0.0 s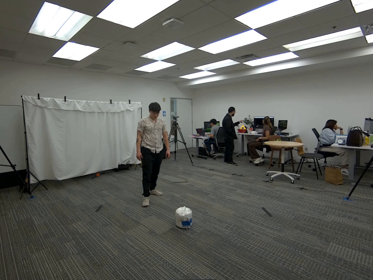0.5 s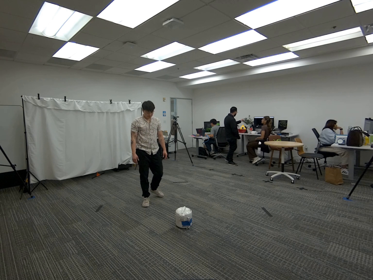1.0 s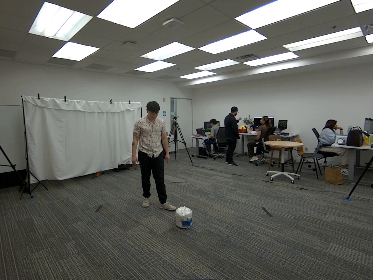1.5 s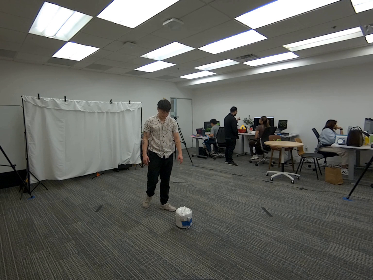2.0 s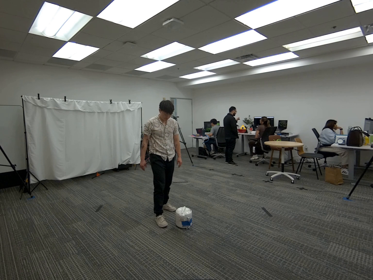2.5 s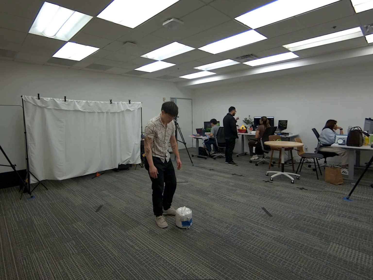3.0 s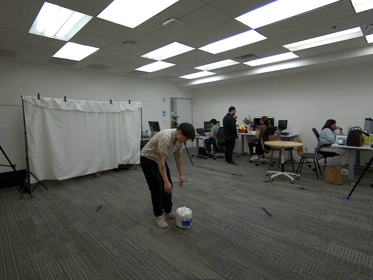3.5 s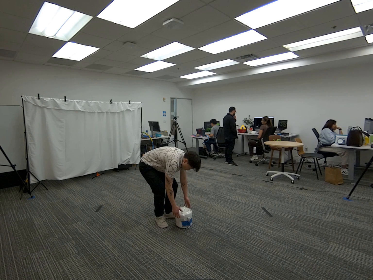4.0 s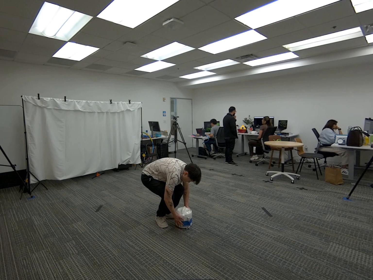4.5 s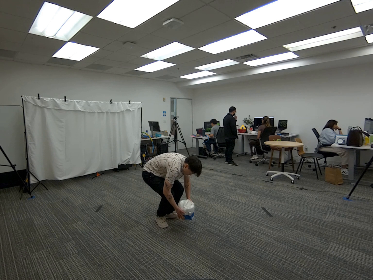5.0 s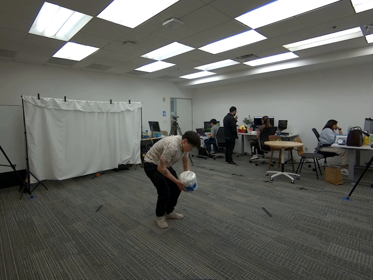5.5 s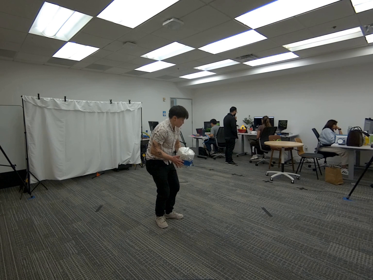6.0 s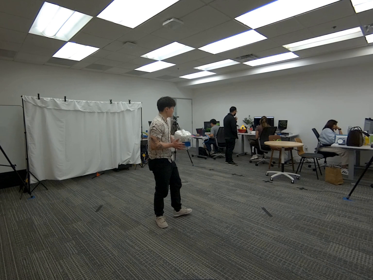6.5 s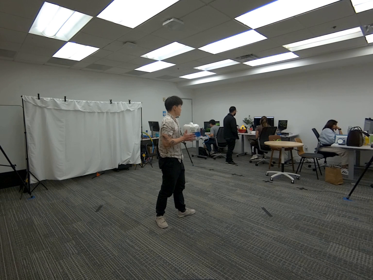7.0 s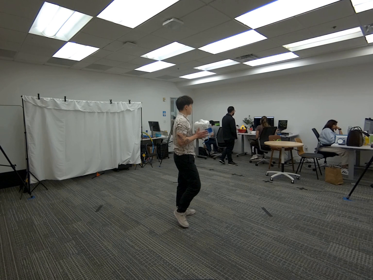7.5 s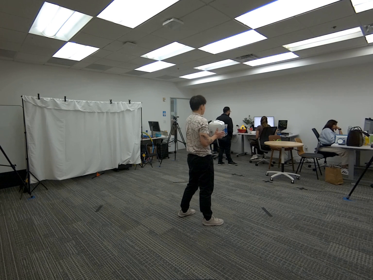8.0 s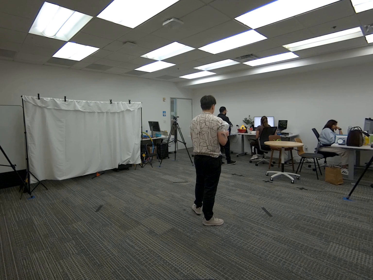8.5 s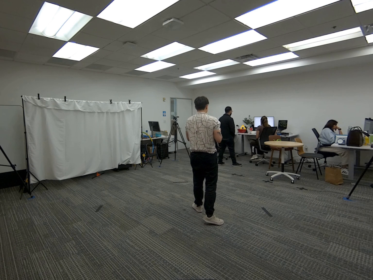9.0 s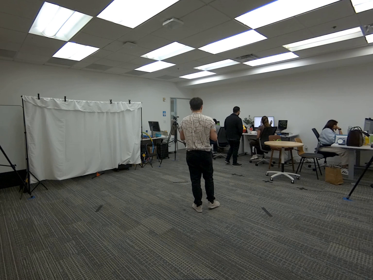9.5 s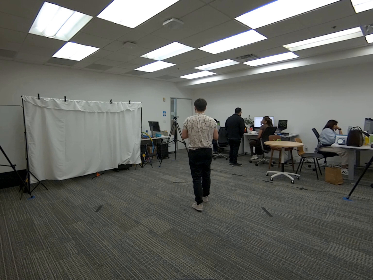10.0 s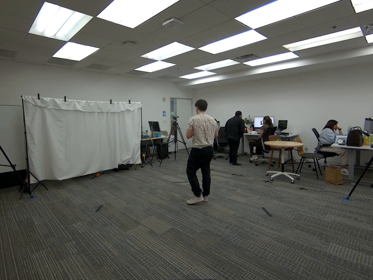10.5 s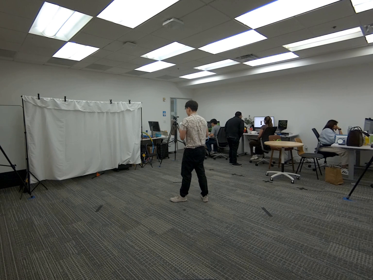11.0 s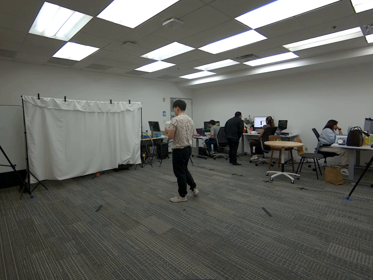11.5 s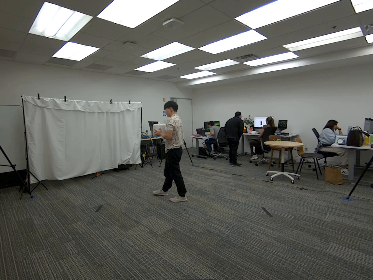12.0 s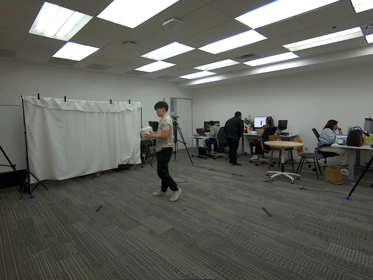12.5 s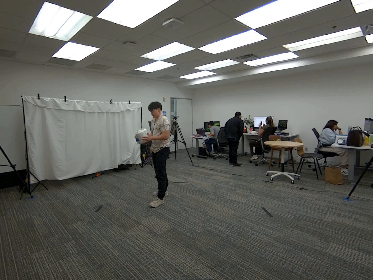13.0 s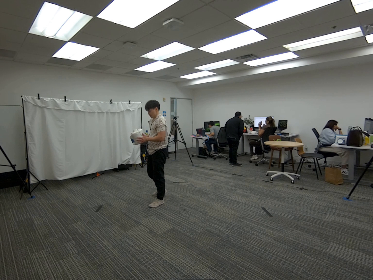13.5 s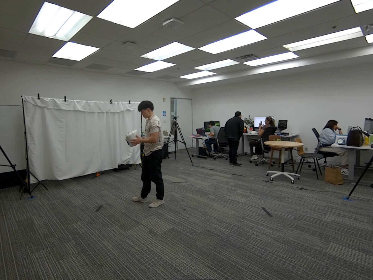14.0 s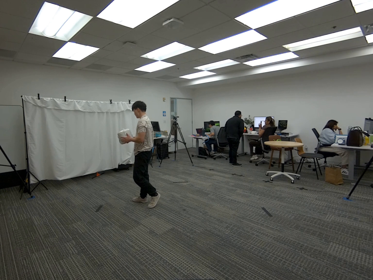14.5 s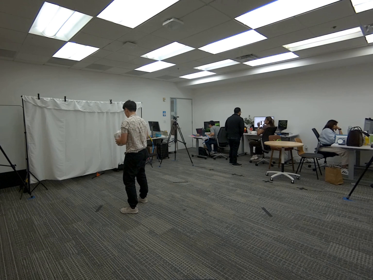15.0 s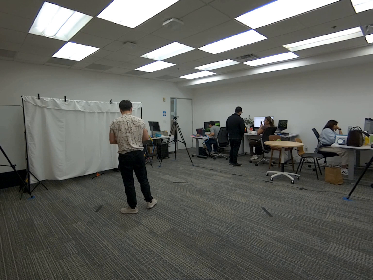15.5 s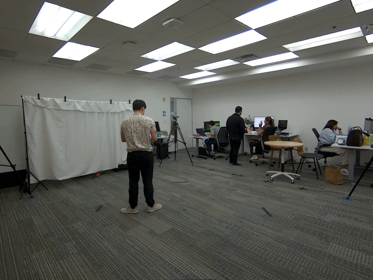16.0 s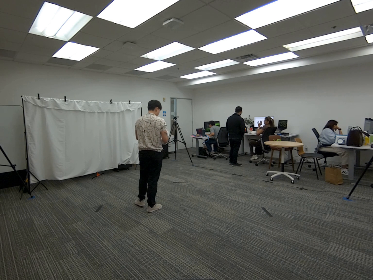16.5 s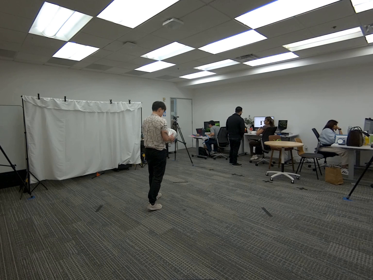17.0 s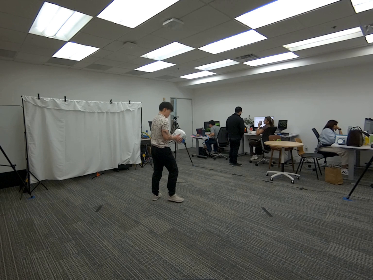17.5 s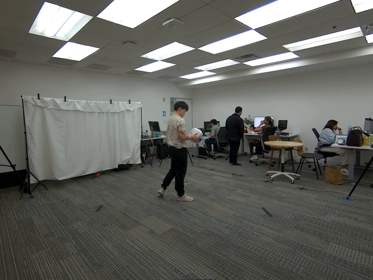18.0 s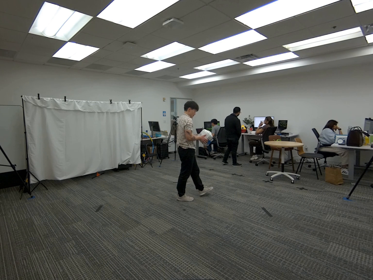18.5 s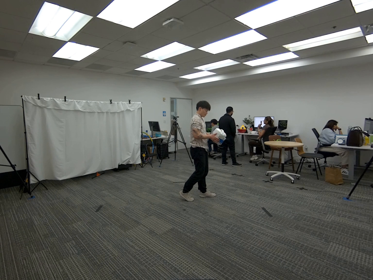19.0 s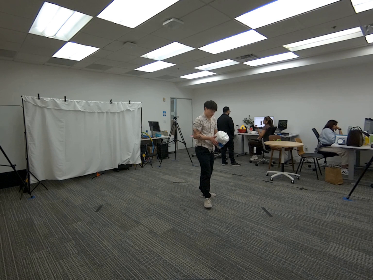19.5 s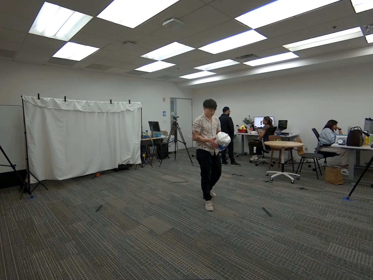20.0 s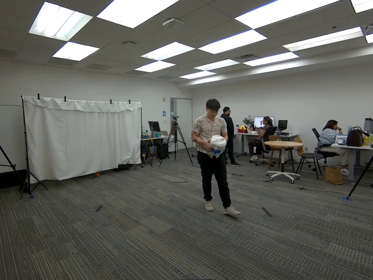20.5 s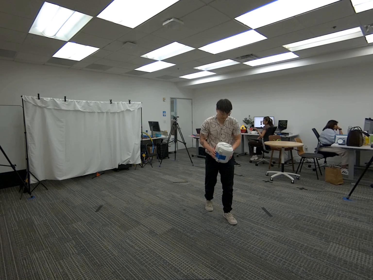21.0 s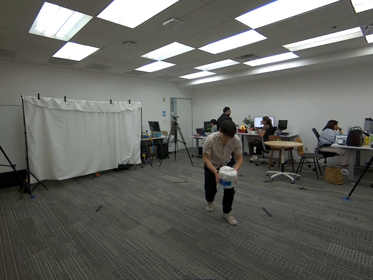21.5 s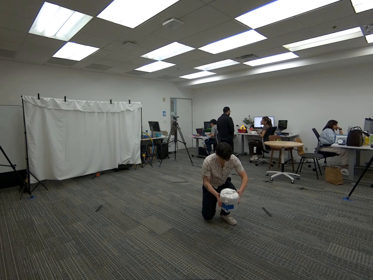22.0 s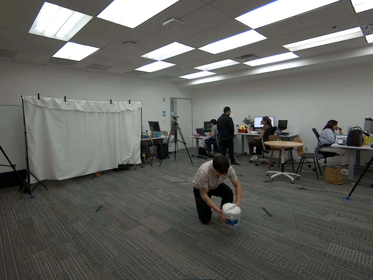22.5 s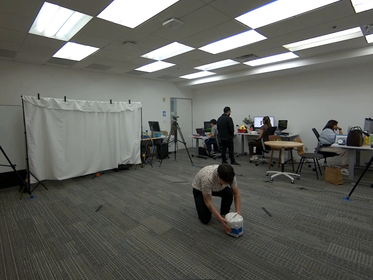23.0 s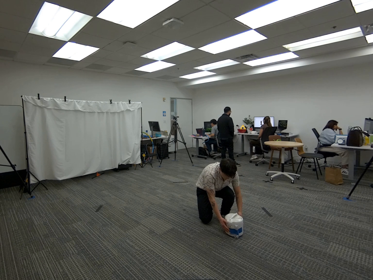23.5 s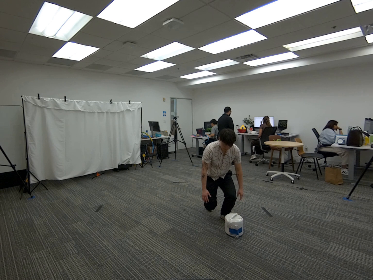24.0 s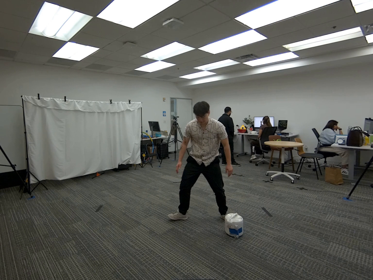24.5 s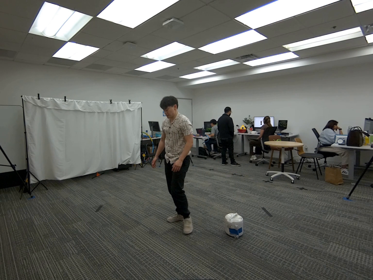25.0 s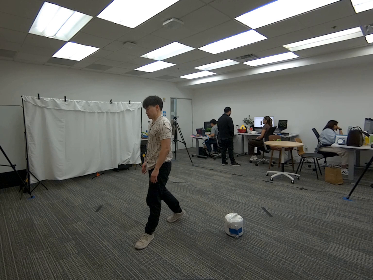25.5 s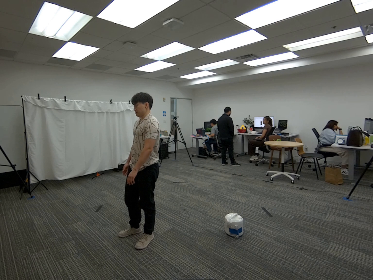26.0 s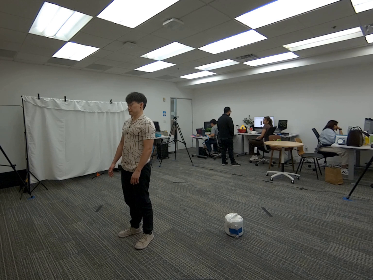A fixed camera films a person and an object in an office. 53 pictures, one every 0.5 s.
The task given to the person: Walk over to the rice cooker on the ground, pick it up, and hold it with both hands and place it on the ground.
